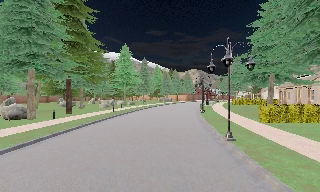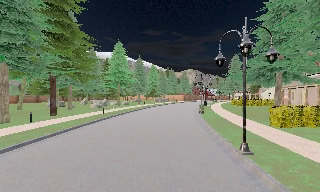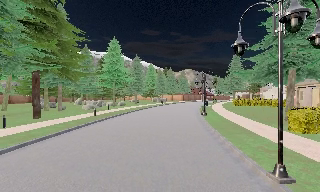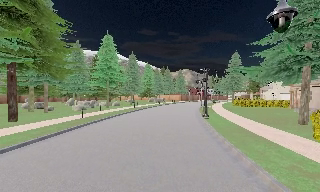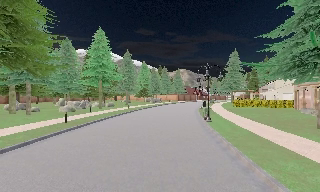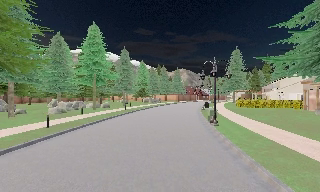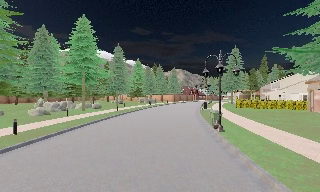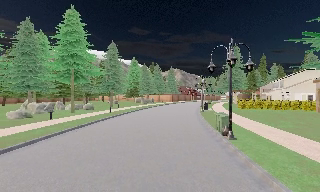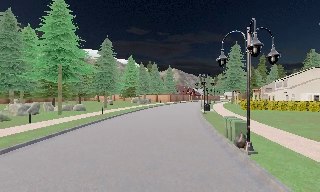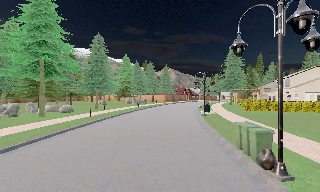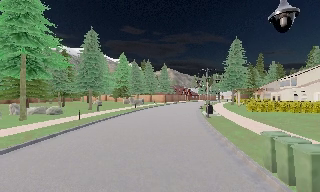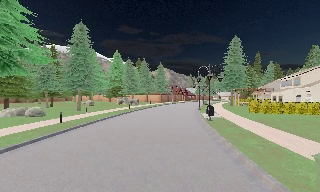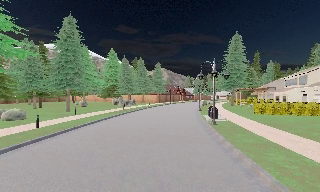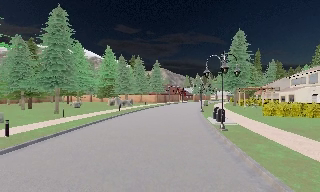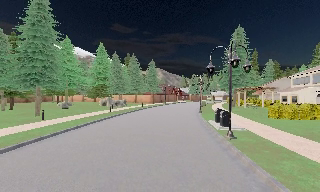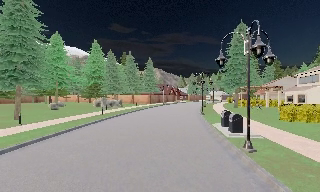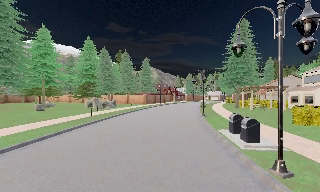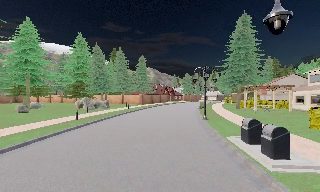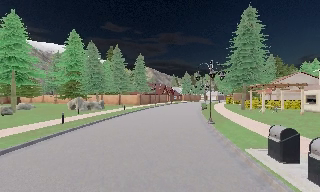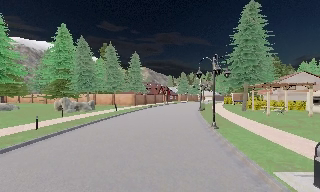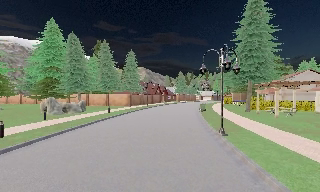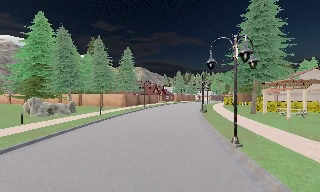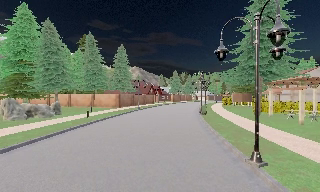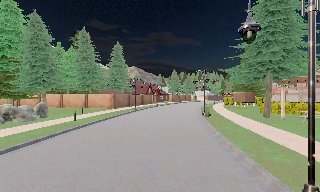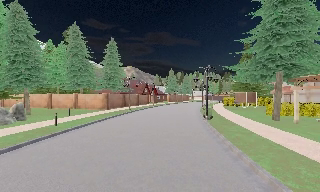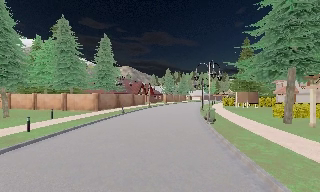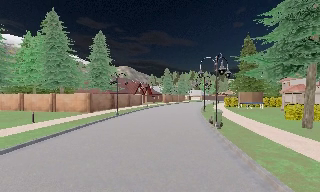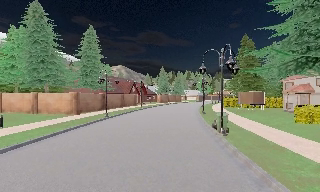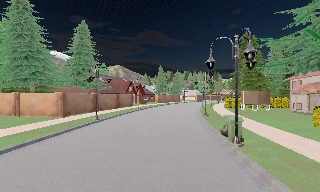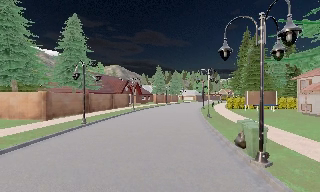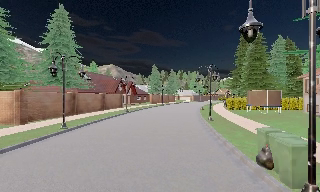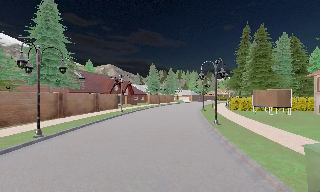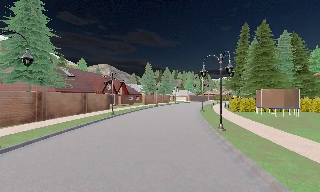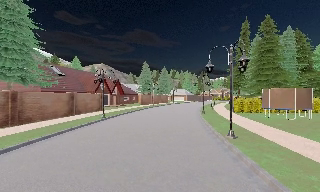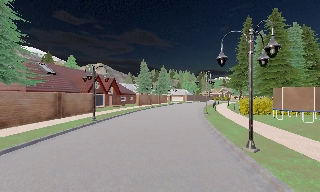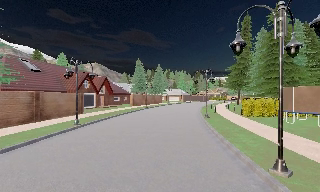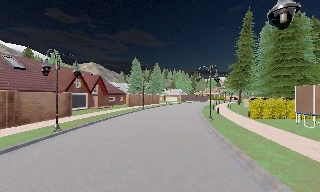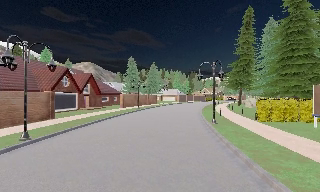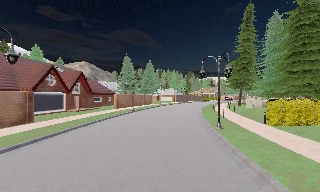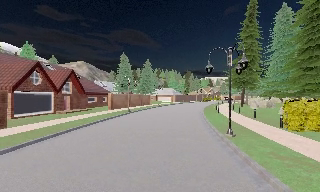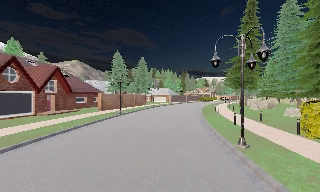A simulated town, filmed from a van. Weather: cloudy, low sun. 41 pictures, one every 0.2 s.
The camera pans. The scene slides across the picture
to the left.
The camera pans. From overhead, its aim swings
clockwise.
0.0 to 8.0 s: The camera swings to its right by about 40 degrees, and the scene slides to the left. It travels forward, about 75 m.
The film runs forward here.
